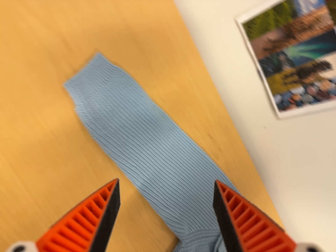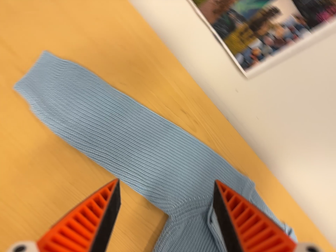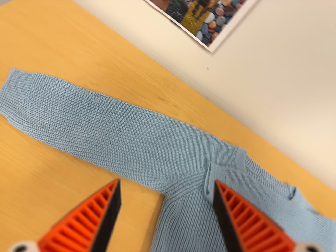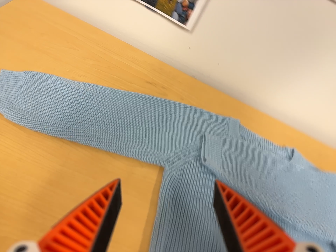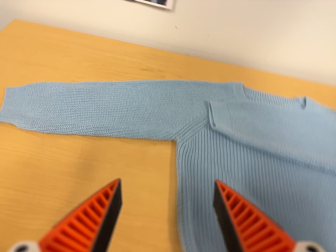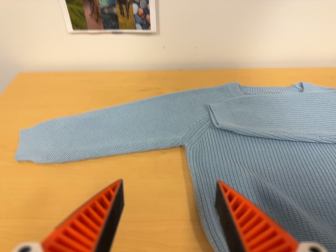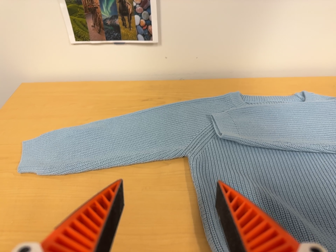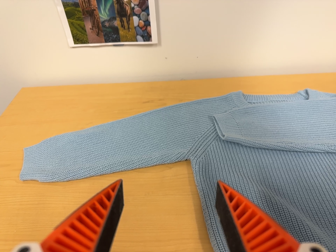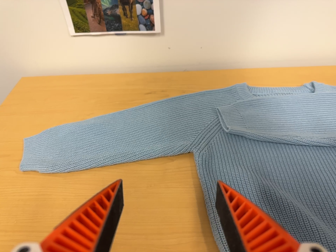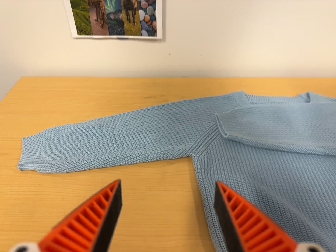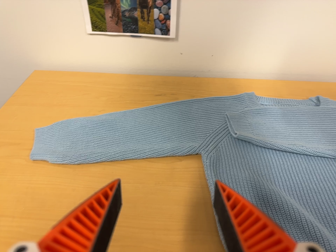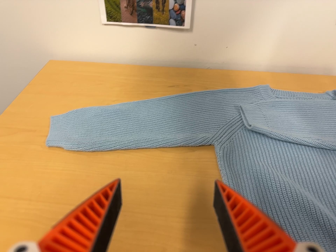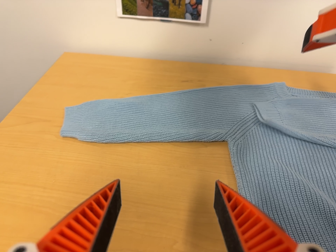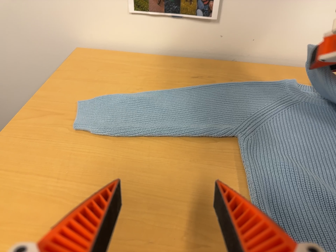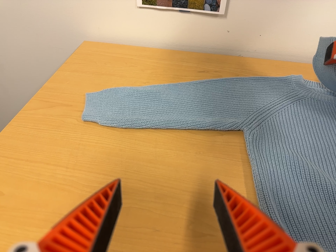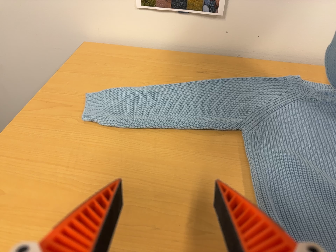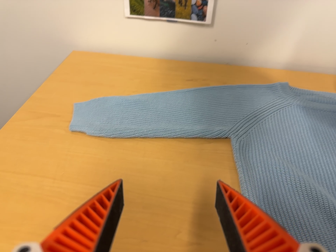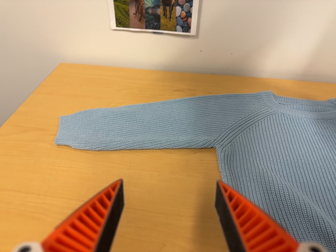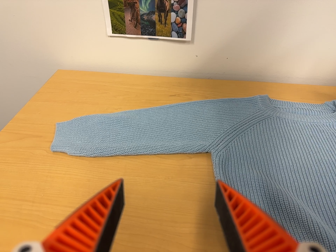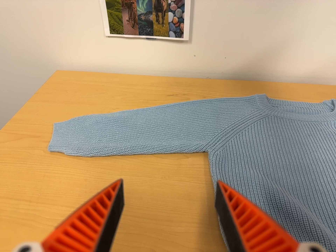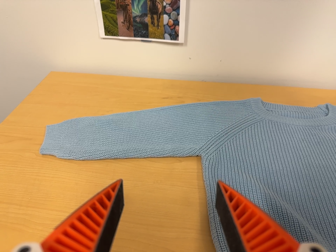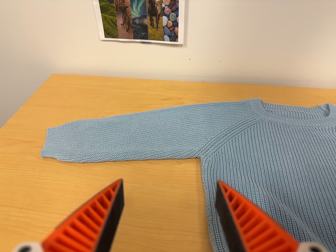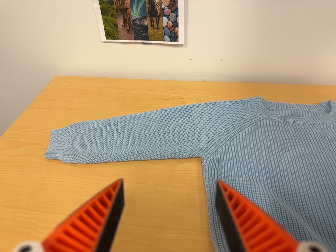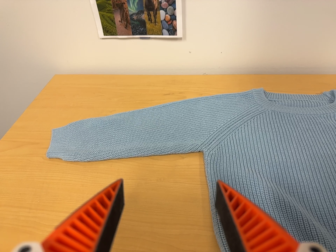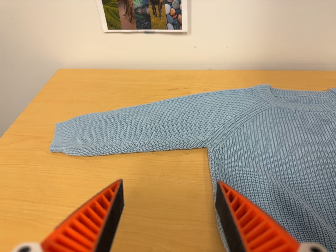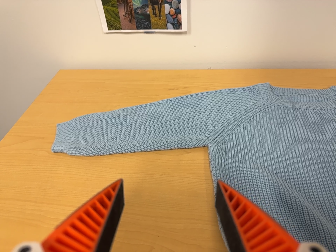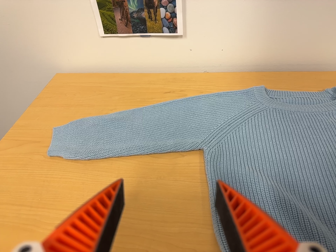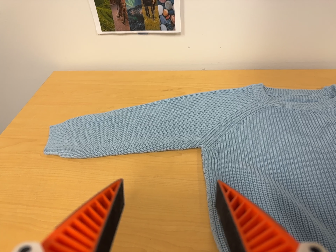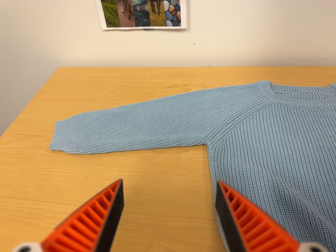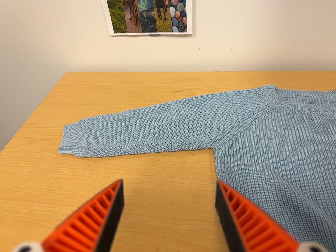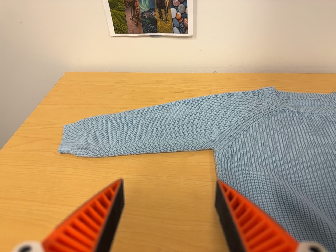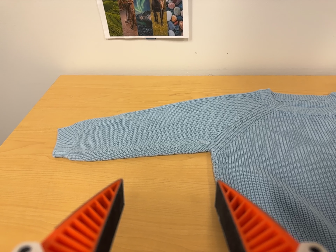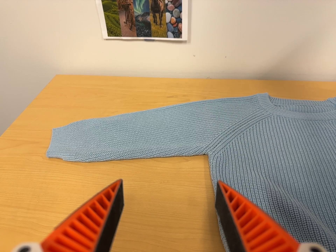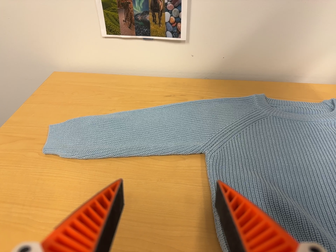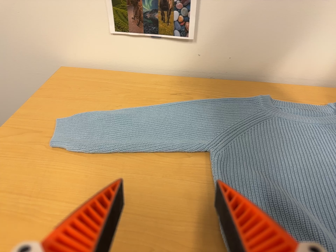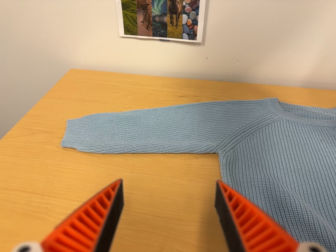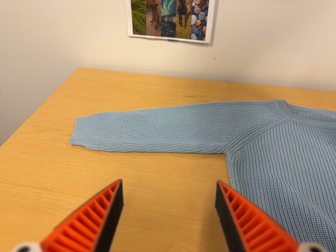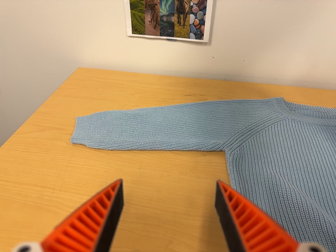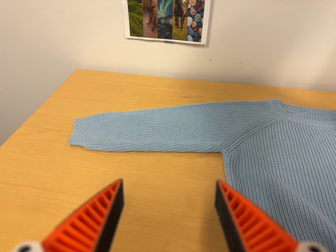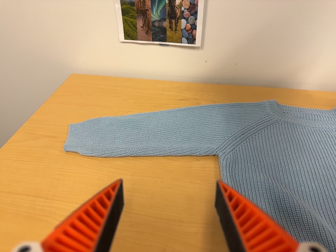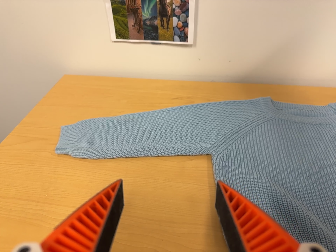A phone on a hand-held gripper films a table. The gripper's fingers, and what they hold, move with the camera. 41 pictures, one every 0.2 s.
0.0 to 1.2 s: The camera pans to its left by about 10 degrees. It travels toward the bottom of its view and to its right, about 28 cm. Its aim tips toward the top of its view by about 10 degrees. It rolls about its line of sight by about 60 degrees, and the scene rotates counterclockwise.
1.2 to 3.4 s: The camera shifts only a little, or ends up much as it began.
3.4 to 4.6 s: The camera travels to its right, about 5 cm.
4.6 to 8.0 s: The camera shifts only a little, or ends up much as it began.
The film runs backward here.
